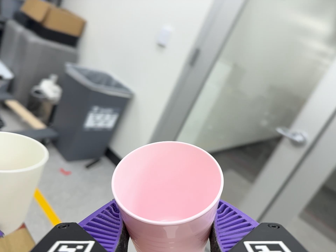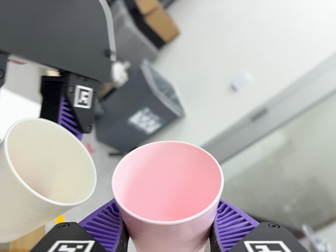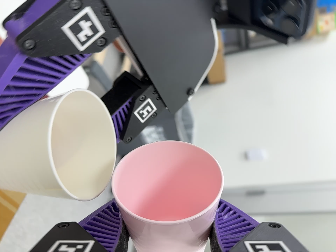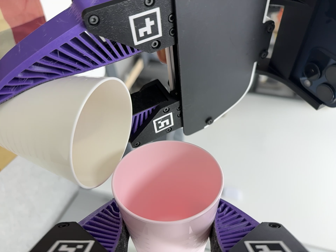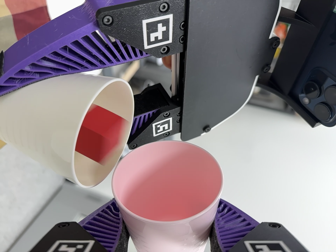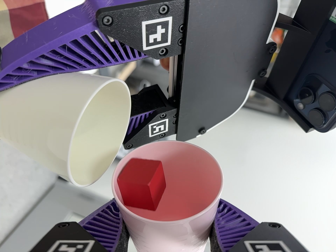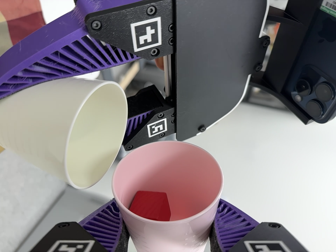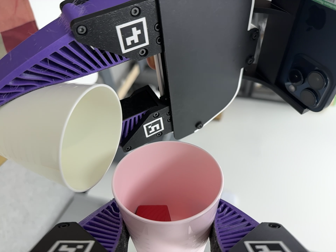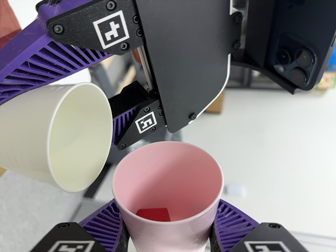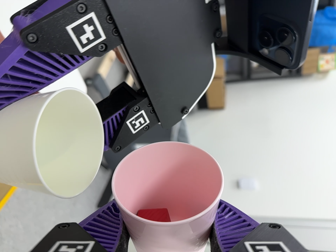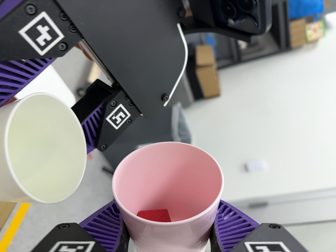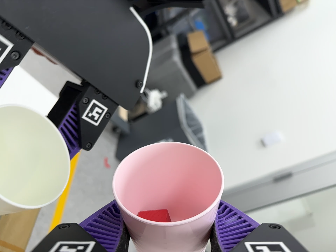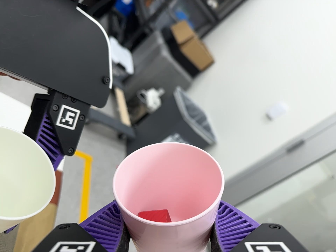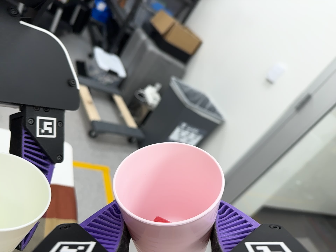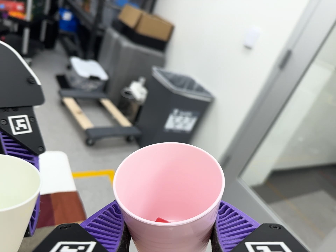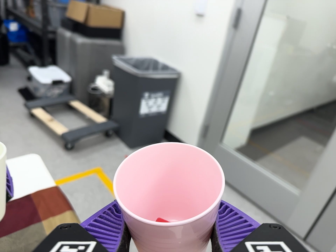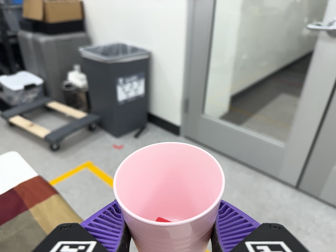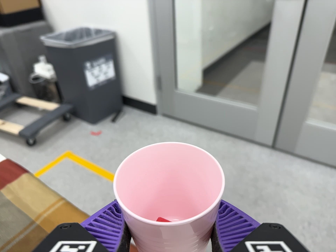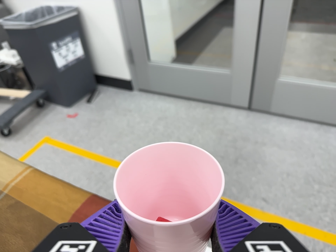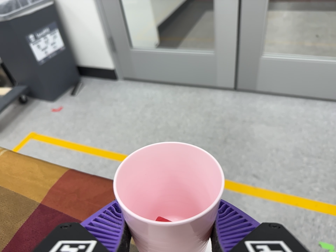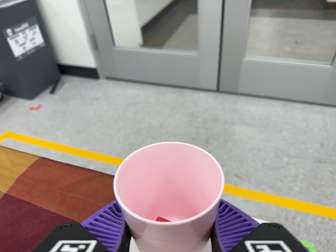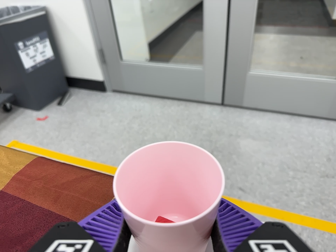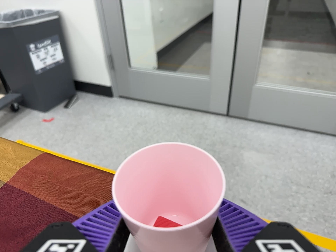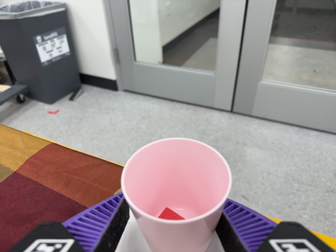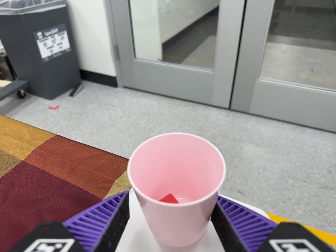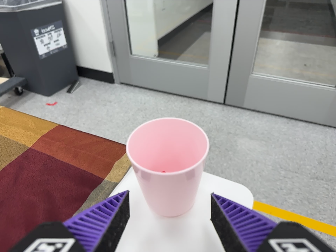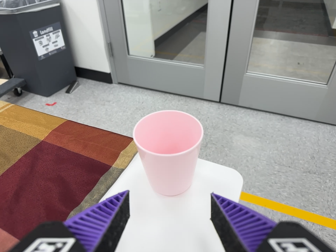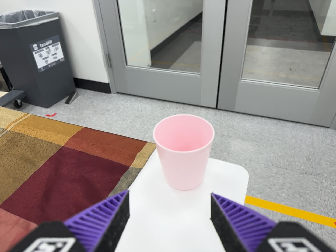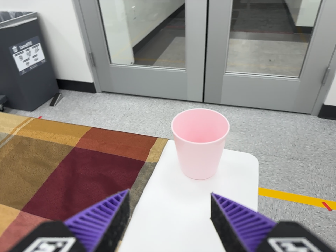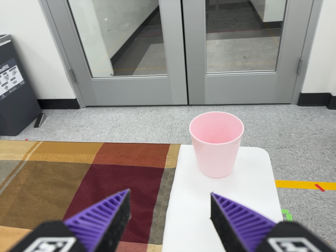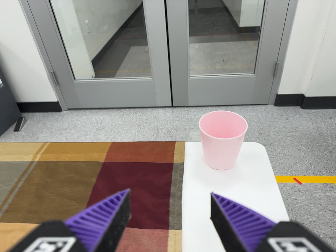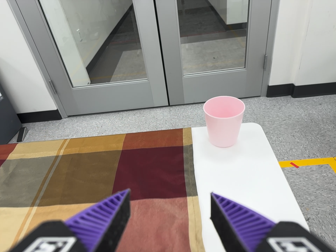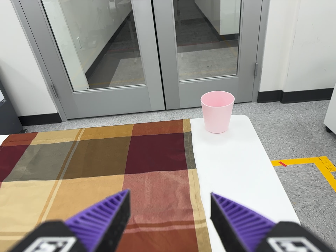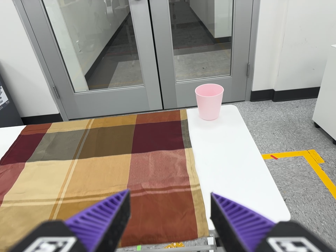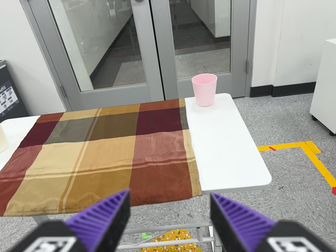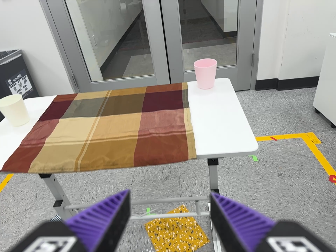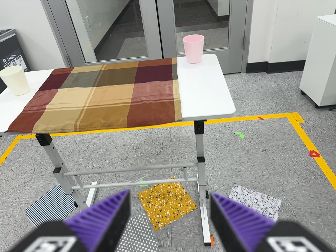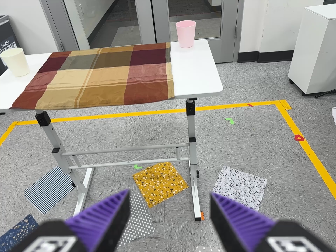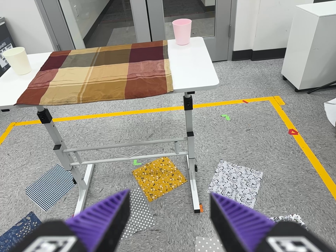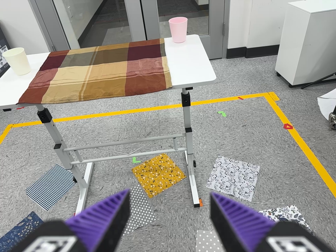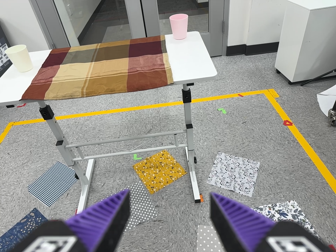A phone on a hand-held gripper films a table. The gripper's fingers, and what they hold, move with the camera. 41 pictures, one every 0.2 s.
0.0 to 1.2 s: The camera travels to its left, about 12 cm, so close, fixed things drift to the right. Its aim tips toward the top of its view by about 15 degrees, and the scene shifts downward. It rolls about its line of sight by about 85 degrees, and the scene rotates clockwise.
1.2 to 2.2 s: The camera travels to its right, about 8 cm. It rolls about its line of sight by about 40 degrees, and the scene rotates counterclockwise.
2.2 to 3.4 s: The camera travels to its right and toward the bottom of its view, about 26 cm, so close, fixed things drift to the left. Its aim tips toward the bottom of its view by about 15 degrees, and the scene shifts upward. It rolls about its line of sight by about 75 degrees, and the scene rotates counterclockwise.
3.4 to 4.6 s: The camera travels toward the bottom of its view and to its right, about 16 cm, so close, fixed things drift upward.
4.6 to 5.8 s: The camera pans to its right by about 10 degrees. It travels backward and to its left, about 20 cm, so what stands in front gets smaller. It rolls about its line of sight by about 15 degrees, and the scene rotates counterclockwise.
5.8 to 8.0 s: The camera pans to its right by about 10 degrees. It travels backward and toward the bottom of its view, about 80 cm, so what stands in front gets smaller.
The film runs backward here.
